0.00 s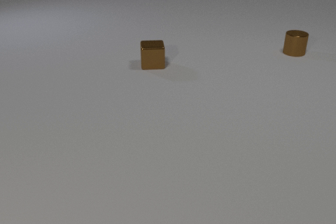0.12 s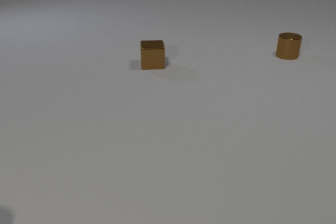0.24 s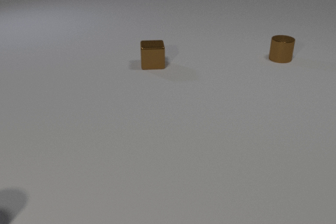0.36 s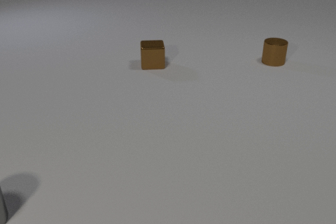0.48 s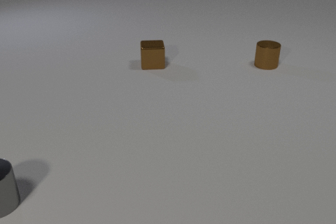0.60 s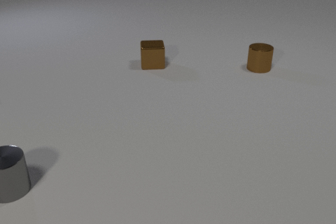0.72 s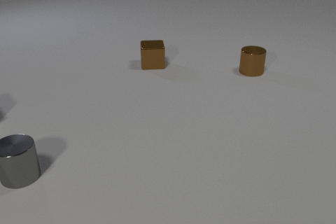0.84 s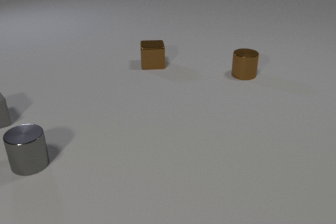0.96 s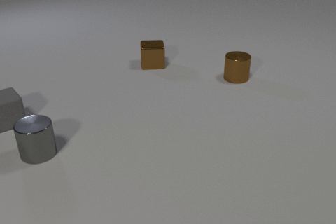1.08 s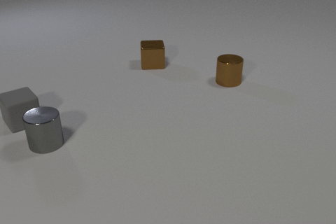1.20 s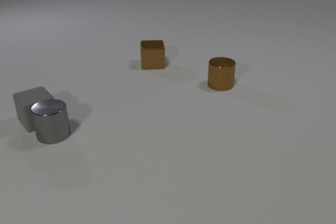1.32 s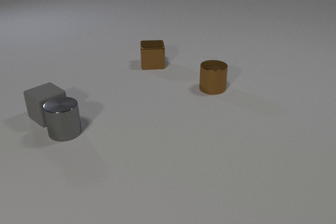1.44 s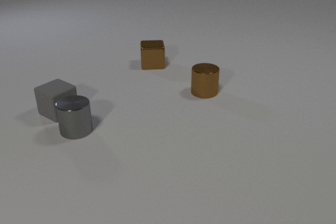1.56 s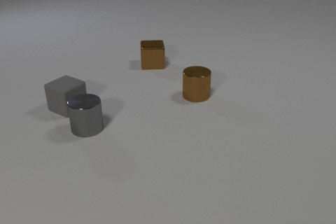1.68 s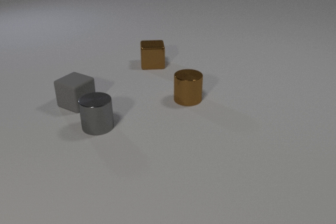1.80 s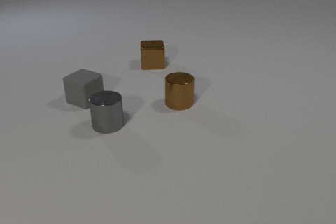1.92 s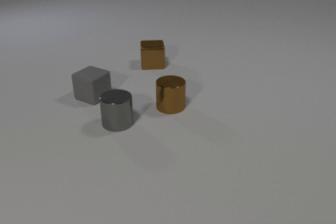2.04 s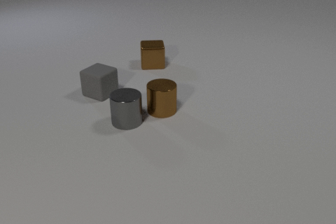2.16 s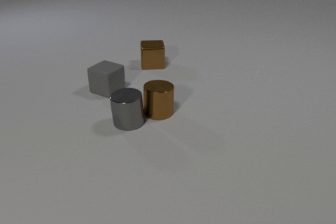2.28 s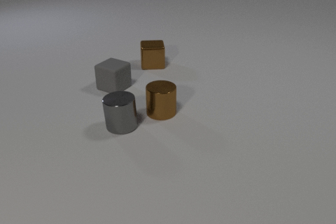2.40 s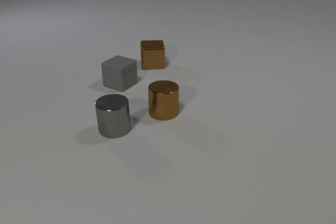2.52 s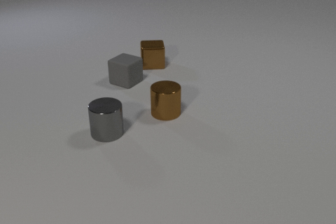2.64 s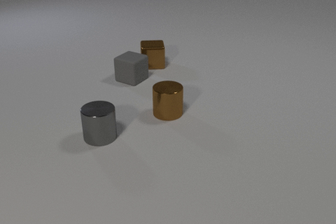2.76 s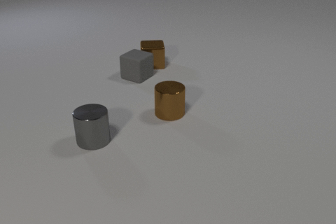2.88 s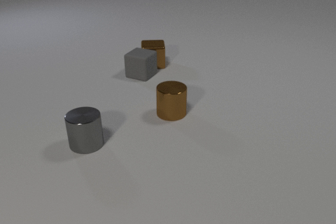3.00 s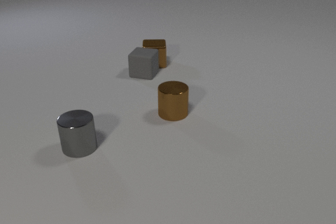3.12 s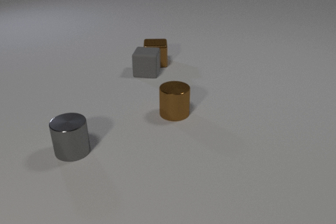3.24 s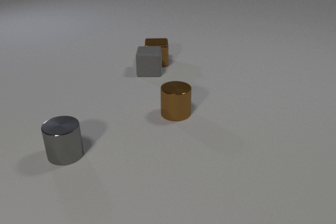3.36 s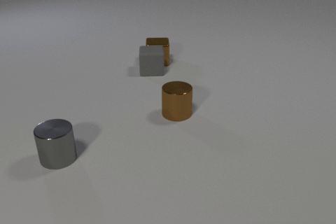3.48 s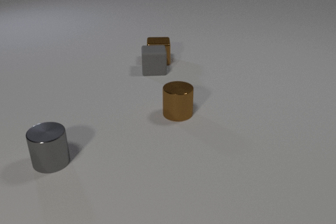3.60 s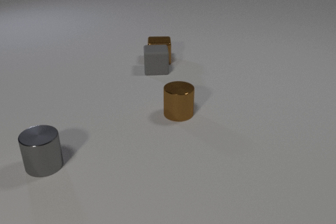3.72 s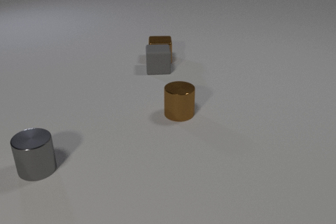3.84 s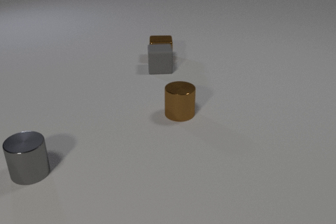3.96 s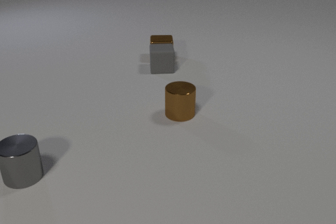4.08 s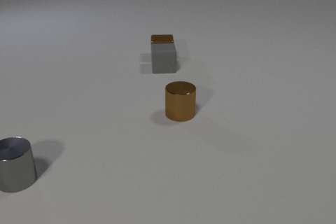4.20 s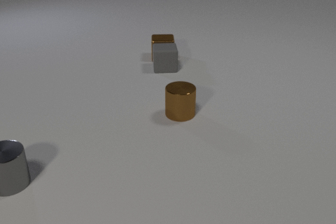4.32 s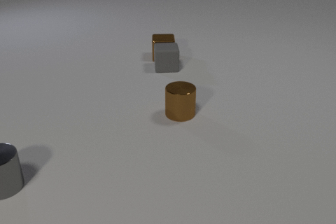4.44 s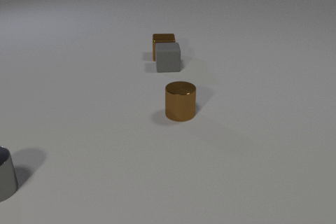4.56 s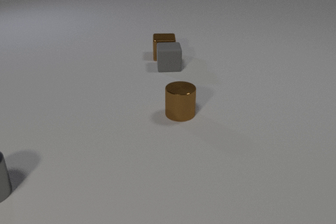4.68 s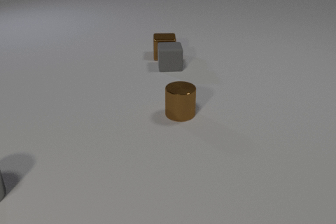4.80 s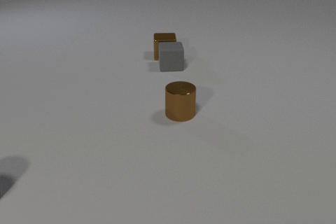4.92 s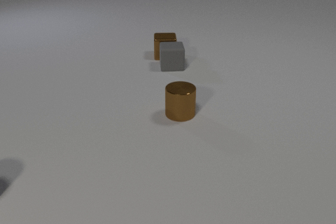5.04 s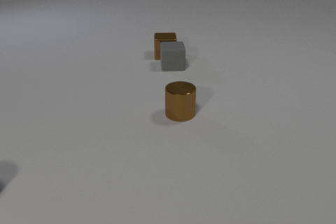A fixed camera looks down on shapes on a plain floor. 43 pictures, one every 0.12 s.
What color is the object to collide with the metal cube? gray.
What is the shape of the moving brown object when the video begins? cylinder.
How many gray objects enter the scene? 2.
0.00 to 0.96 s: The gray metal cylinder comes in at the left edge, slides away from the camera and to the right. The gray rubber cube comes in at the left edge, slides to the right. The brown metal cylinder slides toward the camera and to the left.
0.96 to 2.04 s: The gray metal cylinder slides to the right and away from the camera. The gray rubber cube slides to the right, spins counterclockwise seen from above by about 15 degrees, its near face sliding to the right. The brown metal cylinder slides toward the camera and to the left. The gray metal cylinder and the gray rubber cube collide.
2.04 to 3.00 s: The gray metal cylinder slides to the left and toward the camera. The gray rubber cube slides to the right and away from the camera. The brown metal cylinder slides to the right. The gray metal cylinder and the brown metal cylinder collide. The gray rubber cube and the brown metal cube collide.
3.00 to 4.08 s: The gray metal cylinder slides to the left and toward the camera. The gray rubber cube slides to the right and away from the camera, spins counterclockwise seen from above by about 15 degrees, its near face sliding to the right. The brown metal cylinder slides to the right. The brown metal cube slides away from the camera and to the right.
4.08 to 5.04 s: The gray metal cylinder slides to the left and toward the camera, leaves at the left edge. The gray rubber cube slides to the right and away from the camera. The brown metal cube slides away from the camera.
